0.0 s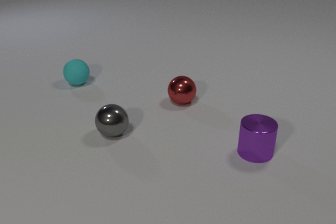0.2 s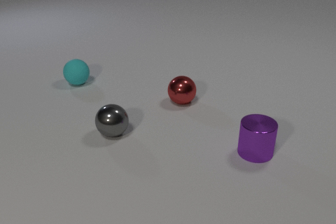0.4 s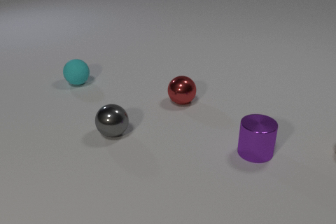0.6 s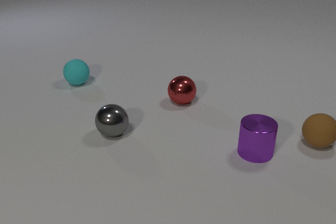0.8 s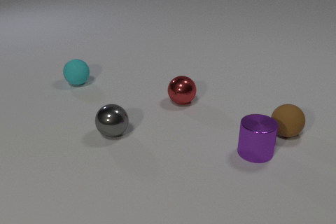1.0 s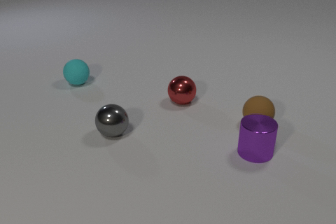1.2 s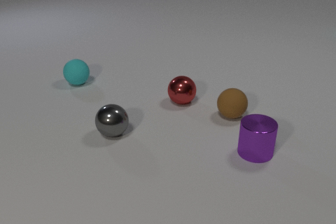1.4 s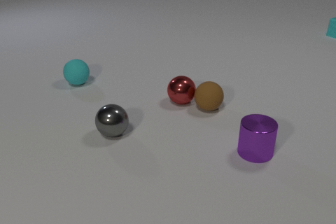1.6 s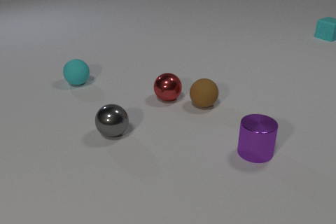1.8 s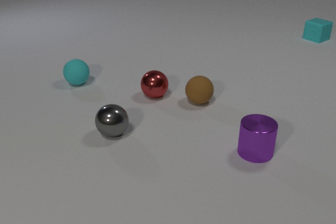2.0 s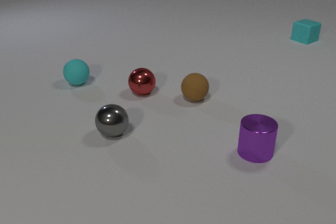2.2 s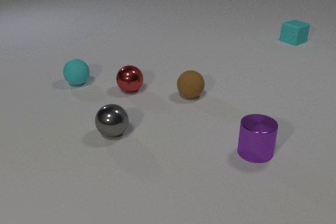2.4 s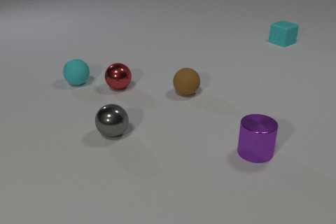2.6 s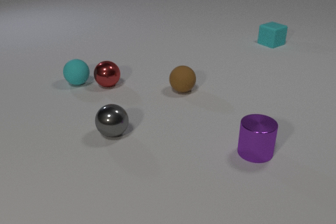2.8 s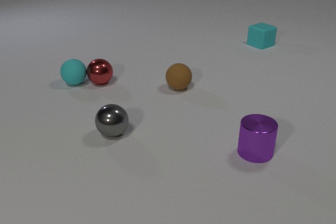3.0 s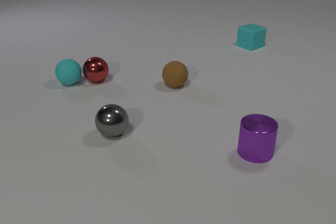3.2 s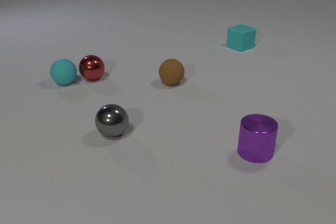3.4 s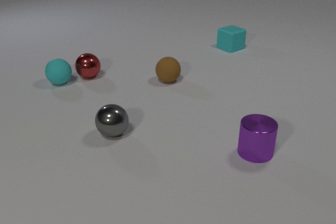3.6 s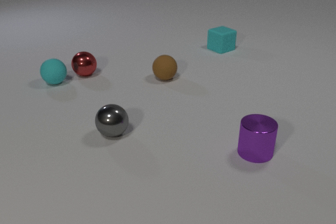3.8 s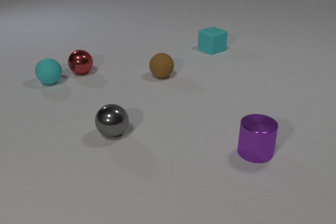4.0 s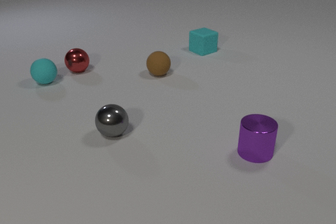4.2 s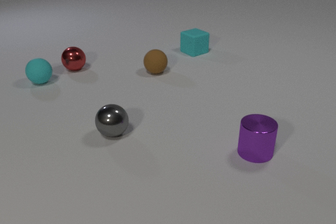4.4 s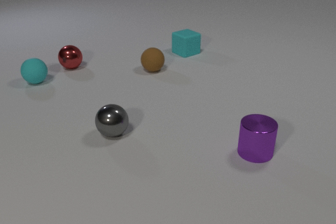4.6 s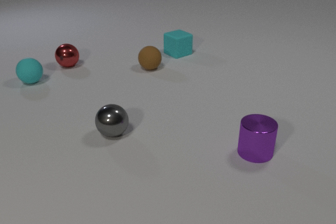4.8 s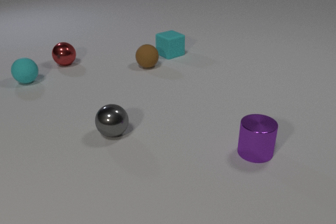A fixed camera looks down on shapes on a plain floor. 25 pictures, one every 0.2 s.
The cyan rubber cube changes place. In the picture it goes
to the left.
0.0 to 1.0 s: The brown rubber sphere comes in at the right edge, rolls to the left.
1.0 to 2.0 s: The brown rubber sphere rolls to the left and away from the camera. The red metal sphere rolls to the left and away from the camera. The cyan rubber cube comes in at the right edge, slides to the left and toward the camera. The brown rubber sphere and the red metal sphere collide.
2.0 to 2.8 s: The brown rubber sphere rolls away from the camera and to the left. The red metal sphere rolls to the left and away from the camera. The cyan rubber cube slides to the left and toward the camera. The red metal sphere and the cyan rubber sphere collide.
2.8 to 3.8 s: The brown rubber sphere rolls away from the camera and to the left. The red metal sphere rolls away from the camera and to the left. The cyan rubber sphere rolls to the left. The cyan rubber cube slides to the left and toward the camera.
3.8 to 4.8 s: The brown rubber sphere rolls away from the camera and to the left. The red metal sphere rolls away from the camera and to the left. The cyan rubber sphere rolls to the left and away from the camera. The cyan rubber cube slides to the left.
What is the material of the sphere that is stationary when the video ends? metal.
Are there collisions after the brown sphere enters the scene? yes.
Are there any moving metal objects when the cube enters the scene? no.
